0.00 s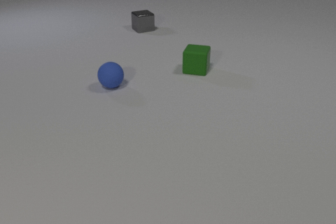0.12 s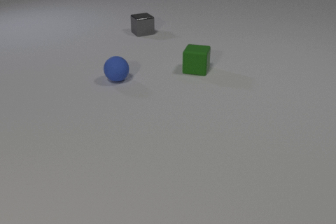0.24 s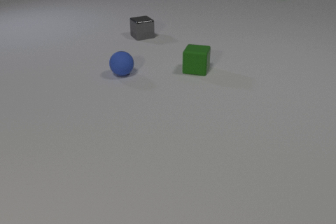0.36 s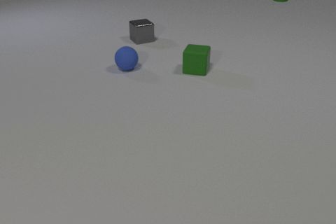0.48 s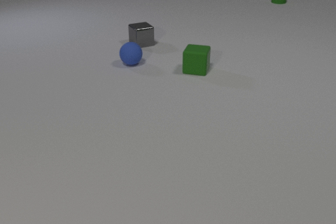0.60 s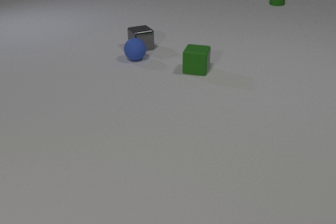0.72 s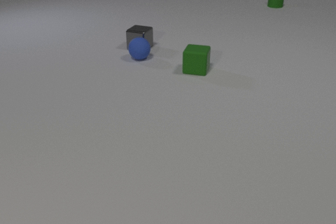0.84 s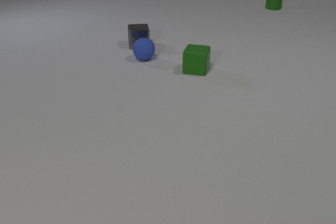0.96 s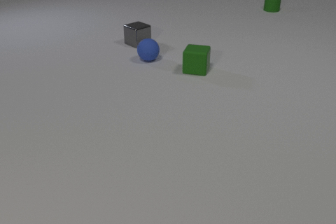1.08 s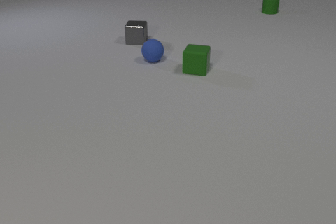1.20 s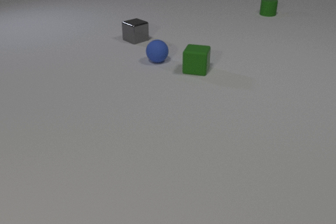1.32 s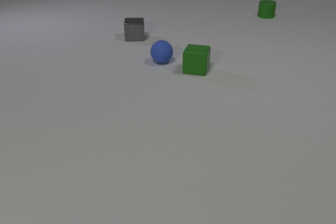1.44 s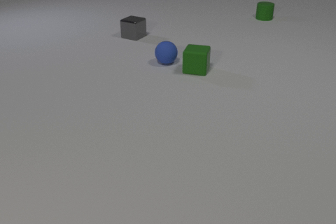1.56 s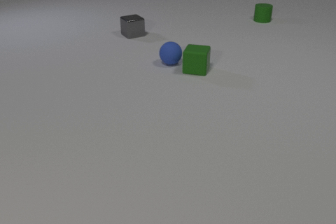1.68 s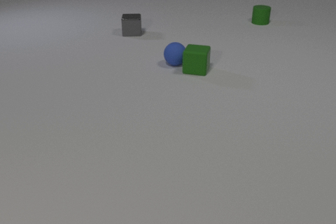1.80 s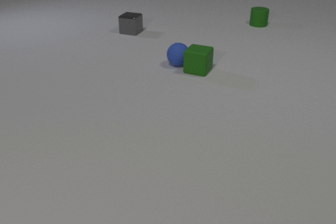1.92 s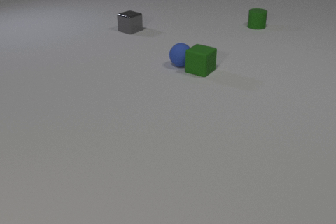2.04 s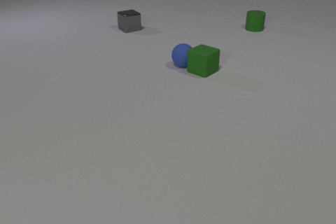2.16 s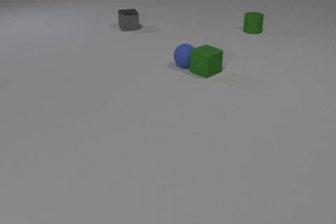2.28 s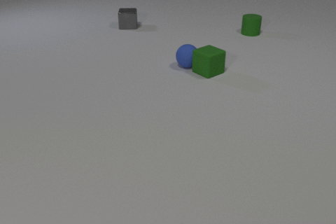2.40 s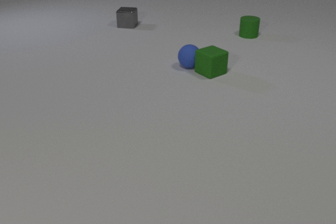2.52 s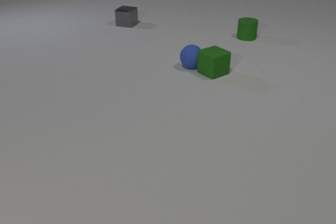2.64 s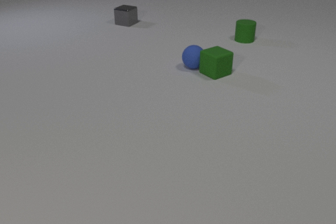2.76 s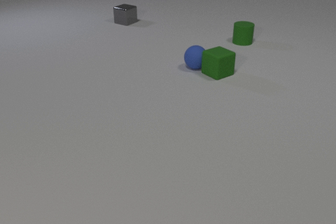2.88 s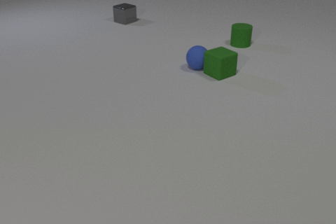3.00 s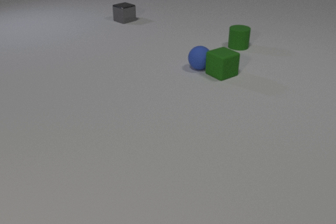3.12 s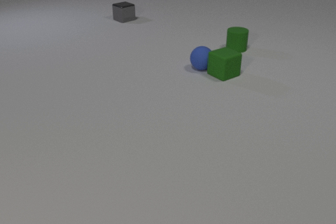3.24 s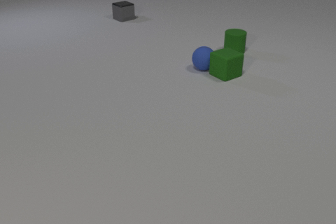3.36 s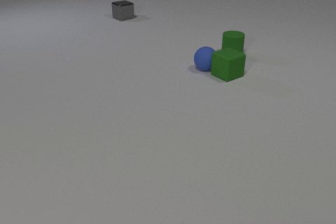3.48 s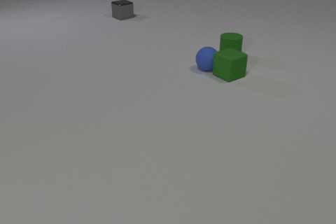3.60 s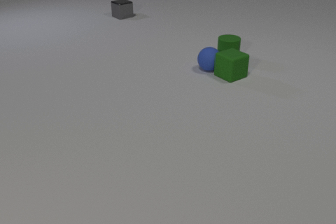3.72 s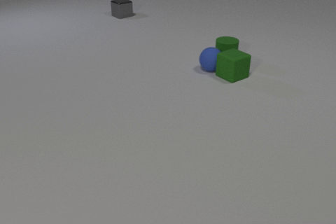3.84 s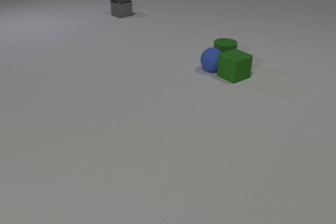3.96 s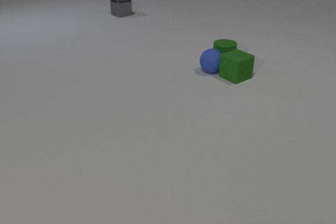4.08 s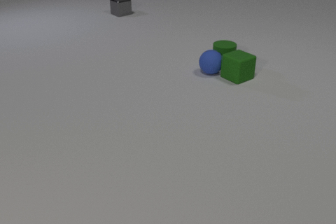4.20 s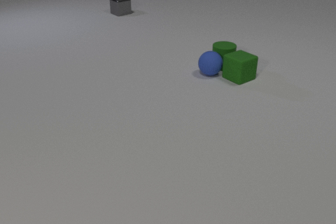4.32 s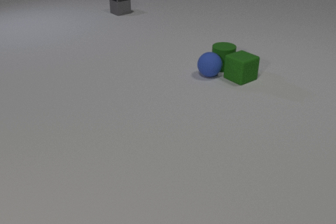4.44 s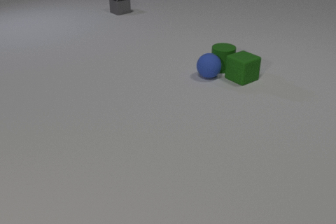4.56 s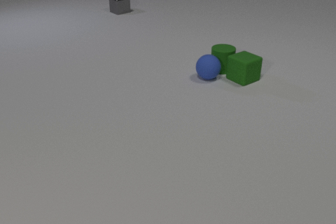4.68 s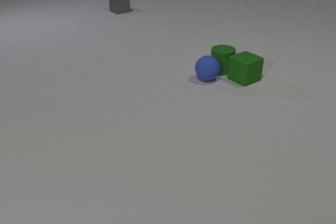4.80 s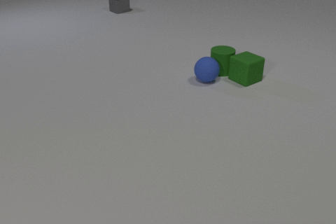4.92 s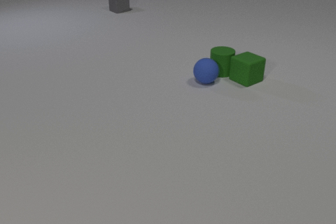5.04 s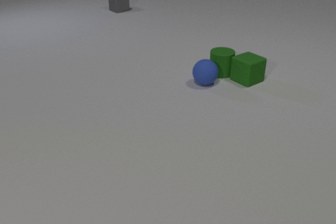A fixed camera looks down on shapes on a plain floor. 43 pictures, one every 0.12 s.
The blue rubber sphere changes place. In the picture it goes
to the right.
The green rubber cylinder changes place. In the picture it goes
toward the camera.
0.00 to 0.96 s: The gray metal cube slides toward the camera. The blue rubber sphere rolls away from the camera and to the right. The green rubber cylinder comes in at the top edge, slides toward the camera. The gray metal cube and the blue rubber sphere collide.
0.96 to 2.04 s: The gray metal cube slides away from the camera. The blue rubber sphere rolls to the right and toward the camera. The green rubber cube slides to the right, spins so that its near face slides to the left, clockwise seen from above. The green rubber cylinder slides toward the camera. The blue rubber sphere and the green rubber cube collide.
2.04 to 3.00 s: The gray metal cube slides away from the camera. The blue rubber sphere rolls to the right. The green rubber cube slides to the right. The green rubber cylinder slides toward the camera.
3.00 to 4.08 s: The gray metal cube slides away from the camera. The blue rubber sphere rolls to the right and toward the camera. The green rubber cube slides to the right. The green rubber cylinder slides toward the camera. The blue rubber sphere and the green rubber cylinder collide.
4.08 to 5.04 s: The gray metal cube slides away from the camera. The blue rubber sphere rolls toward the camera. The green rubber cube slides to the right. The green rubber cylinder slides toward the camera.
Are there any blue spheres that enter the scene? no.
How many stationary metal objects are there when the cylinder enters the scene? 0.
How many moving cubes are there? 2.
